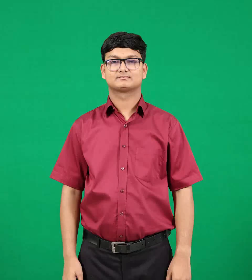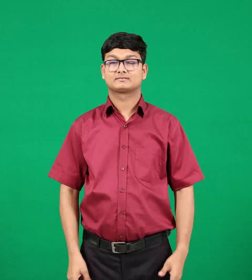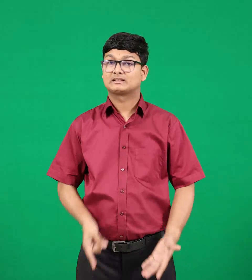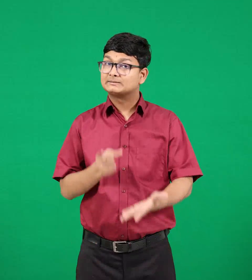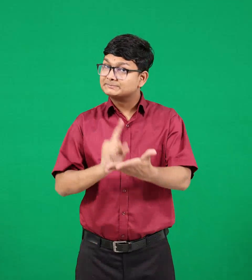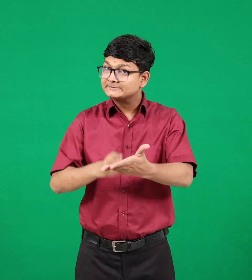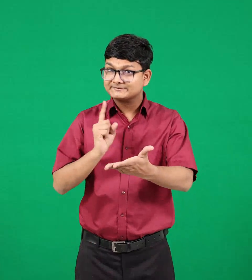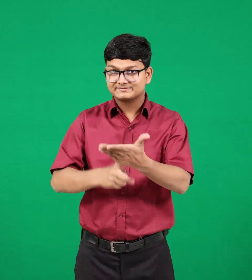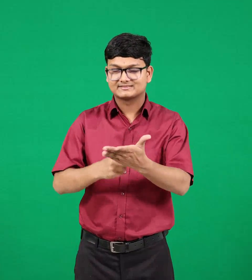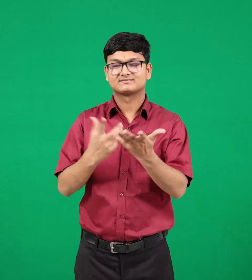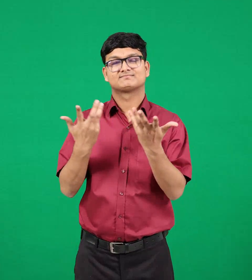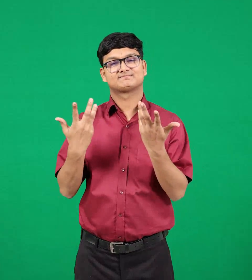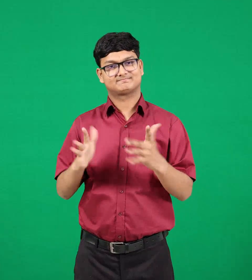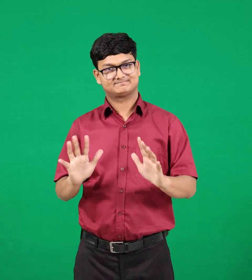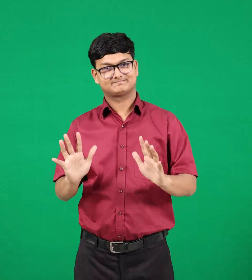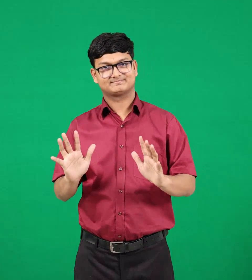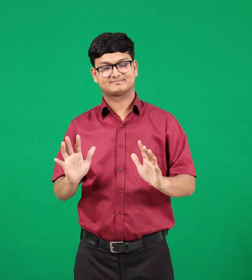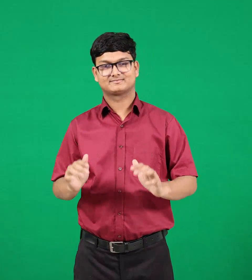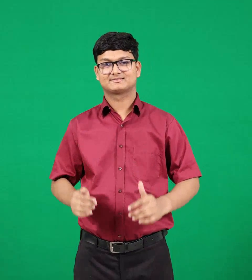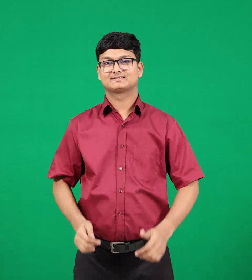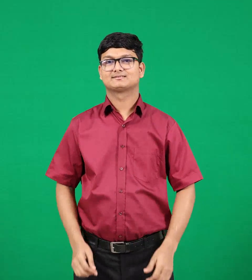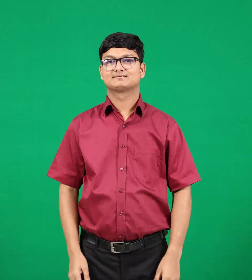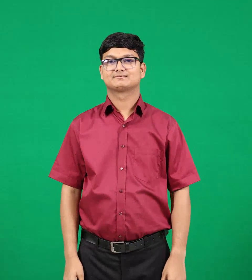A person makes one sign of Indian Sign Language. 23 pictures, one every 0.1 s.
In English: demanded
